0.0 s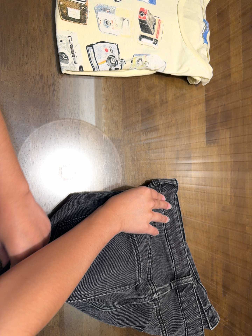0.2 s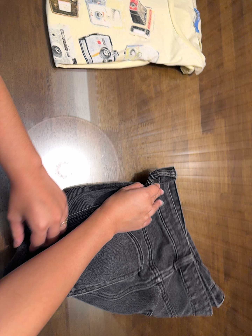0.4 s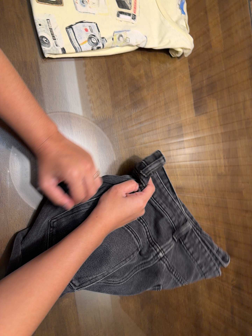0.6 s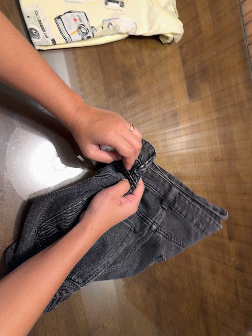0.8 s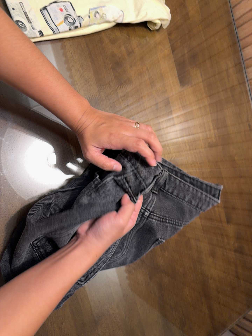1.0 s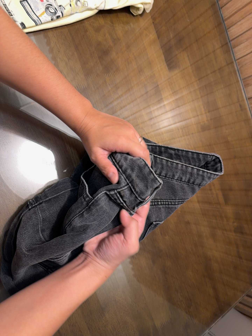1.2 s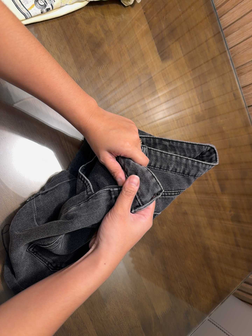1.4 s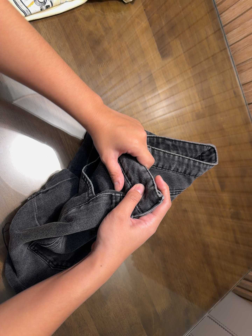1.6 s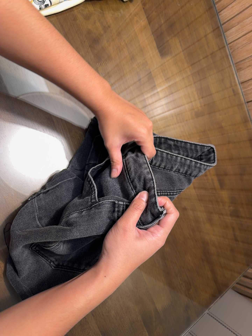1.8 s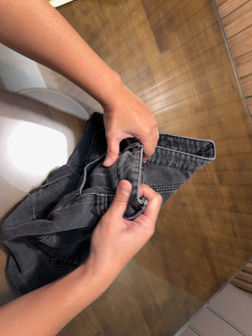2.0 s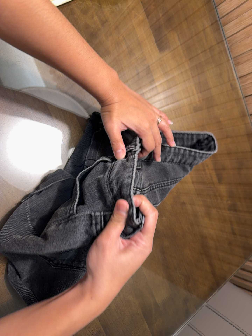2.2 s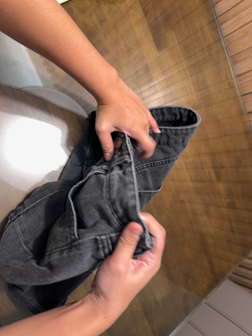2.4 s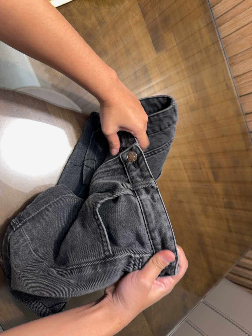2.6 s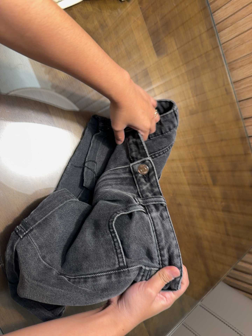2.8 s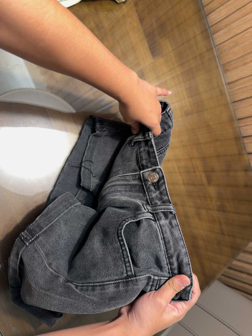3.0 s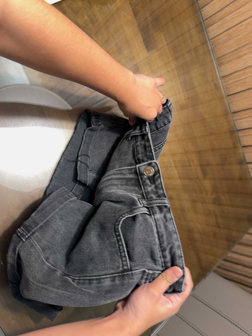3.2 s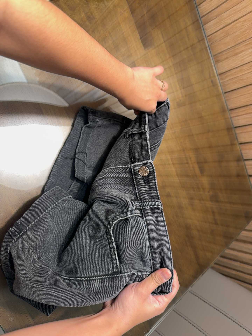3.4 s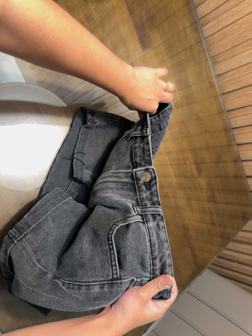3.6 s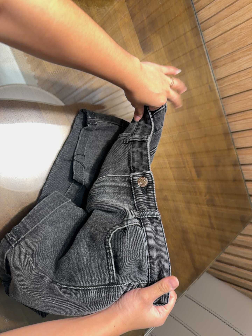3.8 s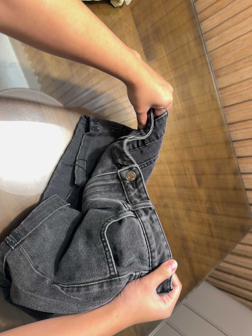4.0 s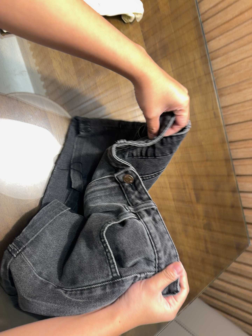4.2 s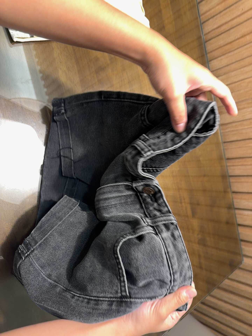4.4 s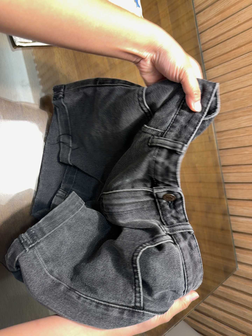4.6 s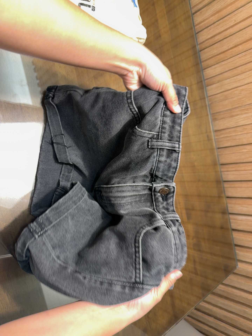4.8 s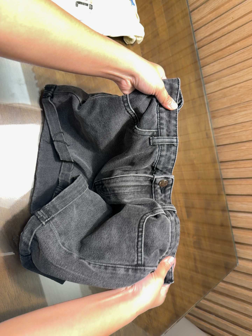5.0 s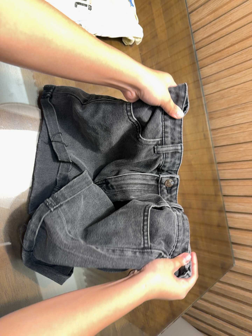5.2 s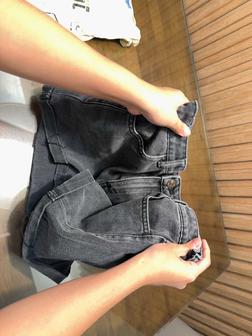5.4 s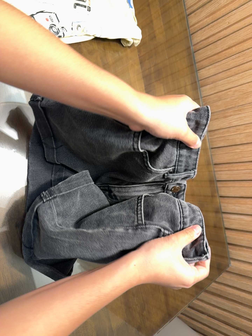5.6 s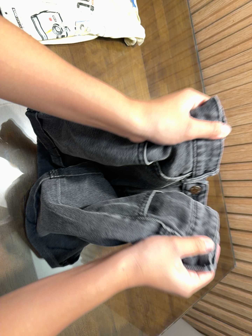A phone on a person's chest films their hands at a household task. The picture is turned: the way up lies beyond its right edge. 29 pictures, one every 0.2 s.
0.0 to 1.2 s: The camera travels toward the bottom of its view, about 7 cm, so close, fixed things drift upward. It rolls about its line of sight by about 20 degrees, and the scene rotates counterclockwise.
1.2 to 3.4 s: The camera shifts only a little, or ends up much as it began.
3.4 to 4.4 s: The camera rolls about its line of sight by about 10 degrees, and the scene rotates clockwise.
4.4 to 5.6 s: The camera keeps its place and its aim.
The film runs forward here.
